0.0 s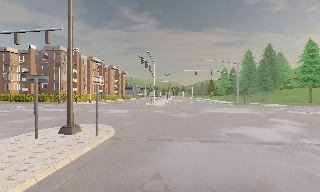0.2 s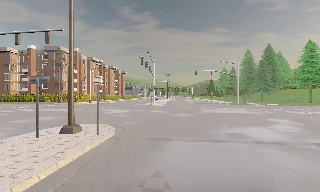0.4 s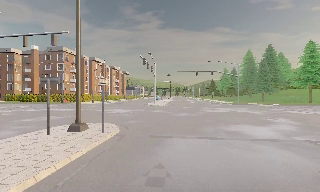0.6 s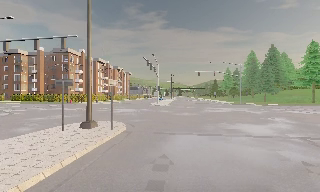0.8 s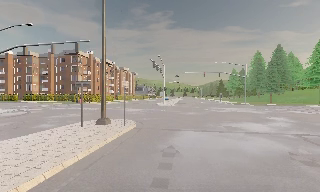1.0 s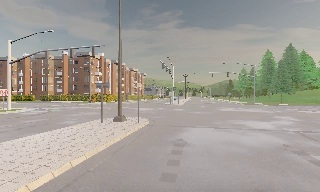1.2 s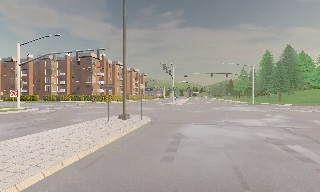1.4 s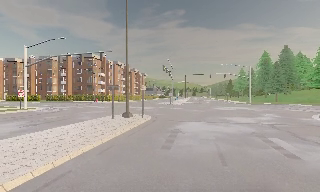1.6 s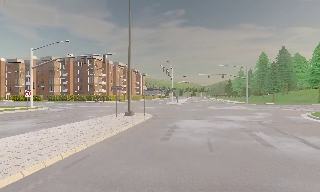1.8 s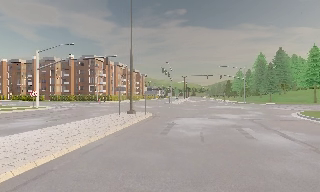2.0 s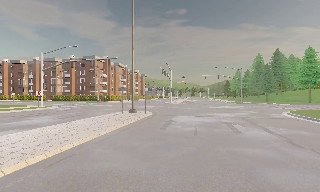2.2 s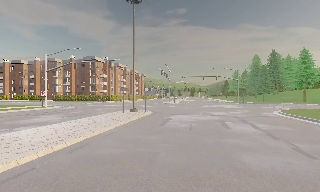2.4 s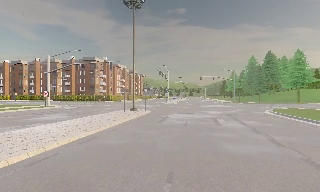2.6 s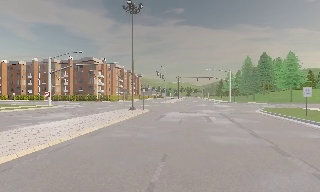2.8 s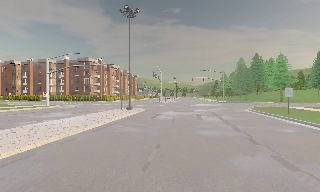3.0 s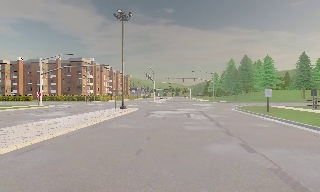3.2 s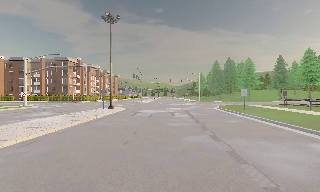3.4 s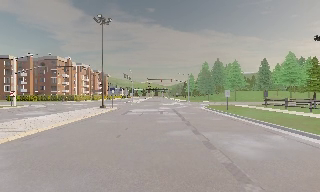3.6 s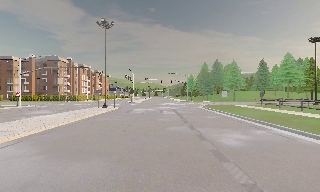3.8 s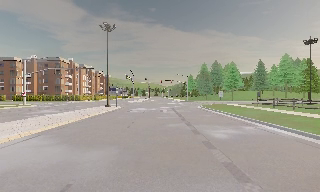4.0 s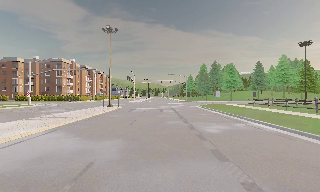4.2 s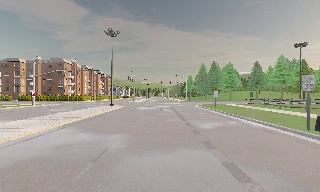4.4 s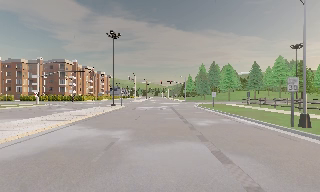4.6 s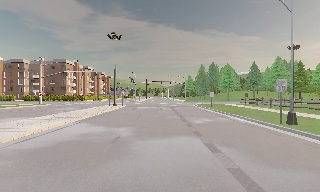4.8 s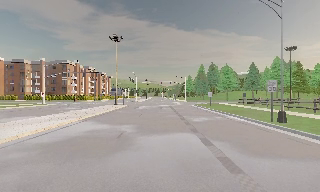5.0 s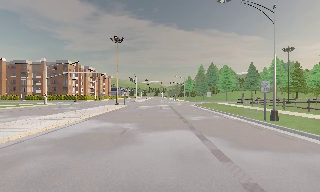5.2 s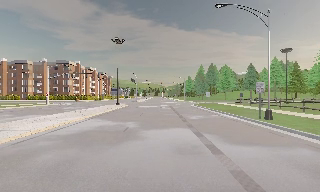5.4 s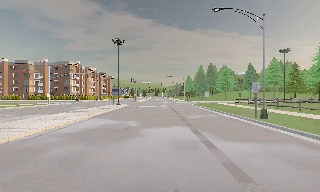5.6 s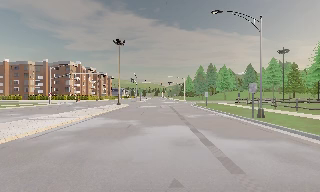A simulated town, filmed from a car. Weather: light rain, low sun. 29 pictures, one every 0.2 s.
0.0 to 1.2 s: The camera travels backward, about 4 m, so what stands in front gets smaller. It gains speed.
1.2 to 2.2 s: The camera travels backward, about 5 m, so what stands in front gets smaller.
2.2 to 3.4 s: The scene slides to the left, as the camera pans about 15 degrees to its right. It travels backward, about 6 m, so what stands in front gets smaller.
3.4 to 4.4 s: The camera travels backward, about 5 m, so what stands in front gets smaller.
4.4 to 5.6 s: The camera travels backward, about 3.5 m, so what stands in front gets smaller. It loses speed.
The film runs backward here.
